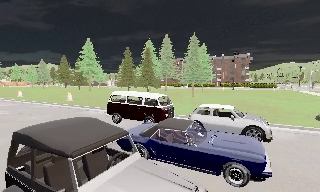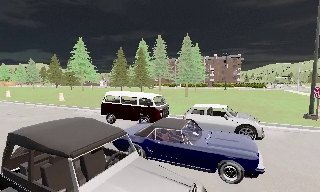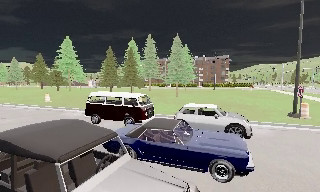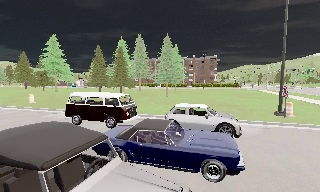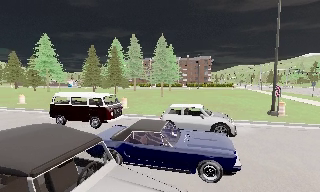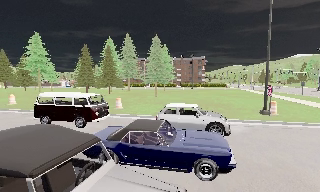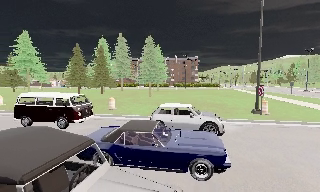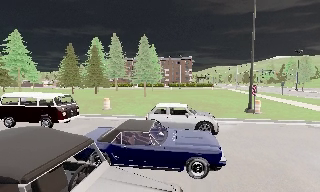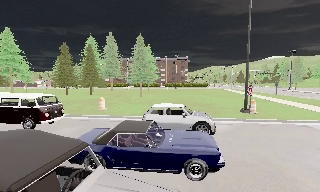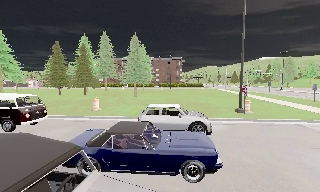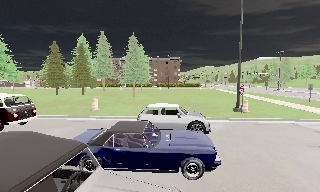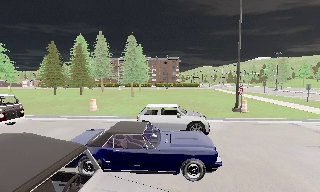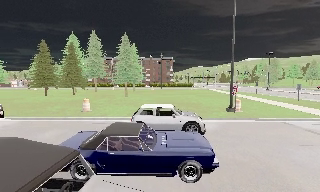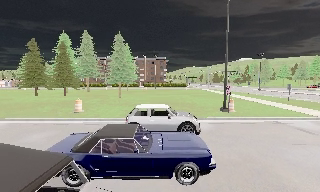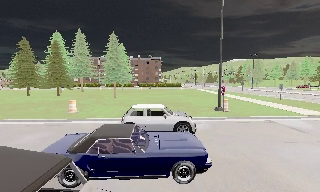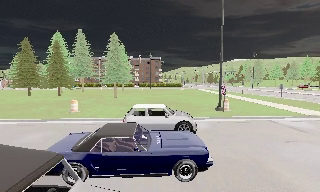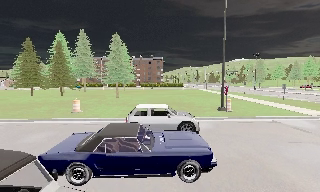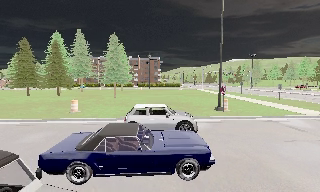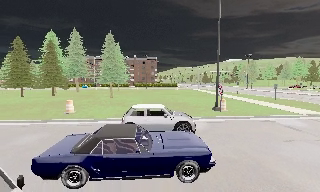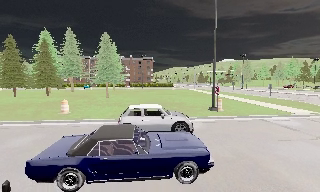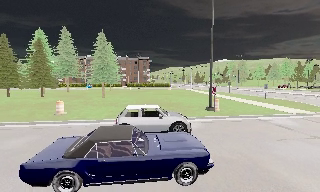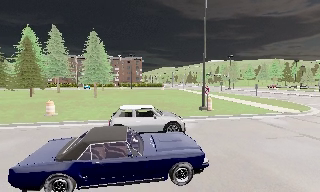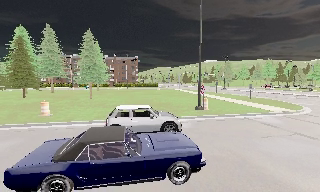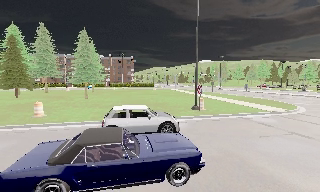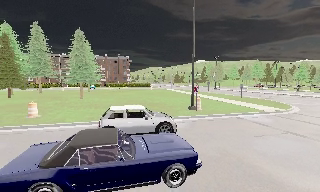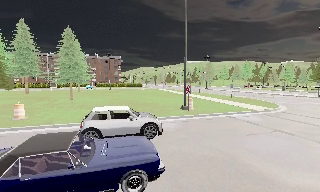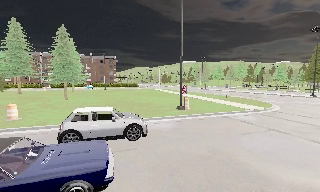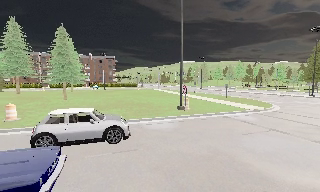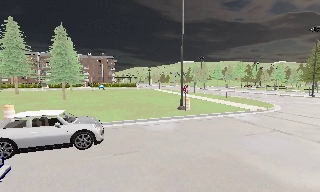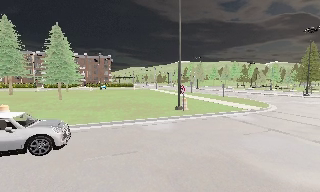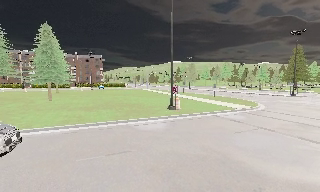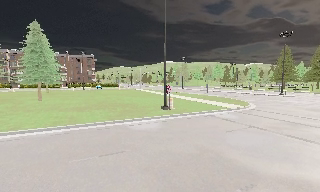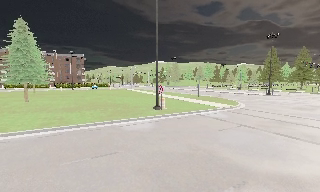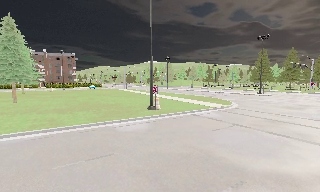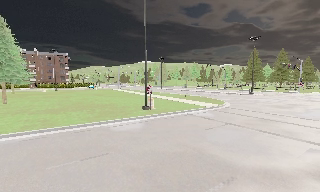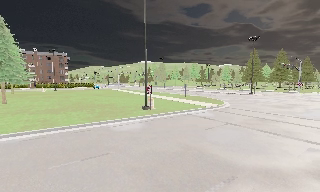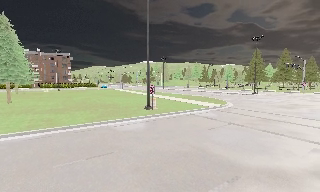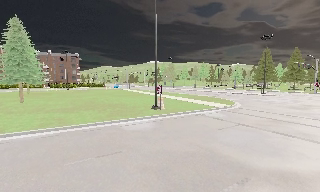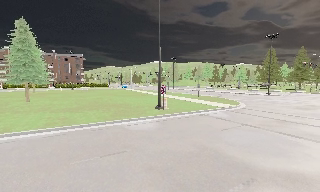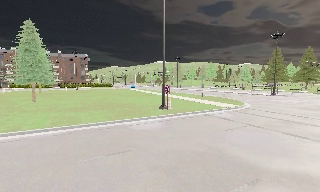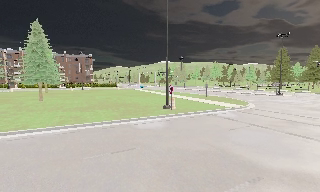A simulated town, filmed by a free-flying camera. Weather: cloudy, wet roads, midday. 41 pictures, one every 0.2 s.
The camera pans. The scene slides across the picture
to the left.
The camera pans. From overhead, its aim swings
clockwise.
0.0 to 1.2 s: The camera swings to its right by about 15 degrees, and the scene slides to the left.
1.2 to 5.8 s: The scene slides to the left, as the camera pans about 30 degrees to its right. It travels to its left and forward, about 1.5 m.
5.8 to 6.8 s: The camera swings to its right by about 15 degrees, and the scene slides to the left.
6.8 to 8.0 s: The camera shifts only a little, or ends up much as it began.
The film runs backward here.
